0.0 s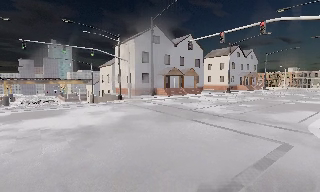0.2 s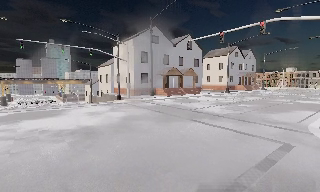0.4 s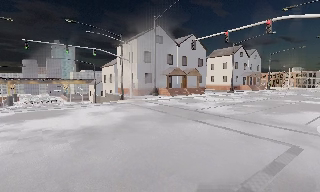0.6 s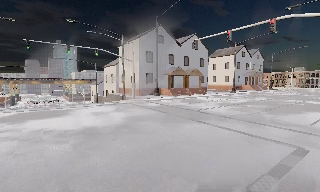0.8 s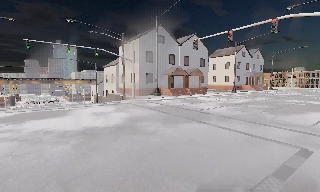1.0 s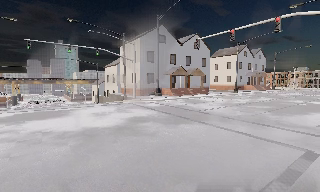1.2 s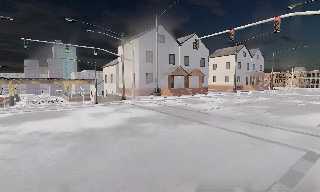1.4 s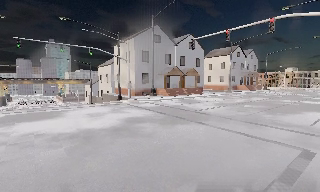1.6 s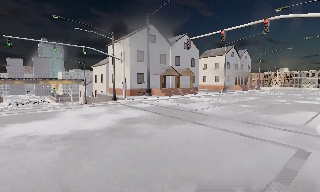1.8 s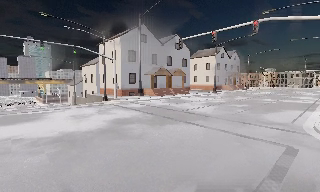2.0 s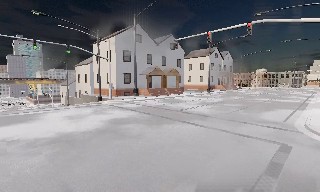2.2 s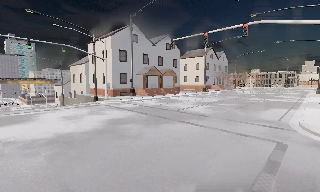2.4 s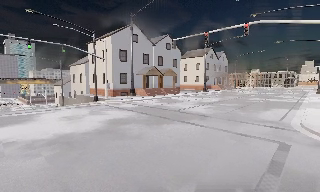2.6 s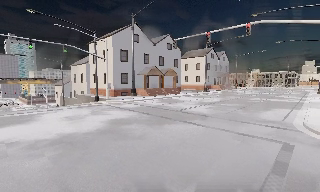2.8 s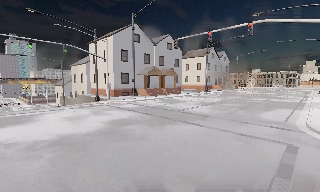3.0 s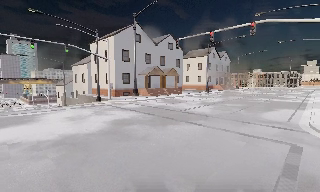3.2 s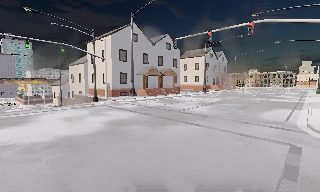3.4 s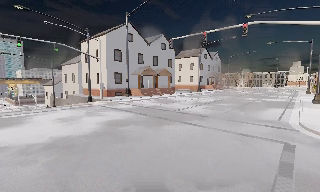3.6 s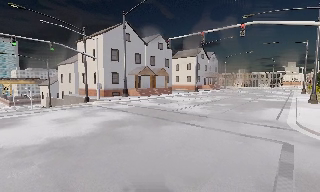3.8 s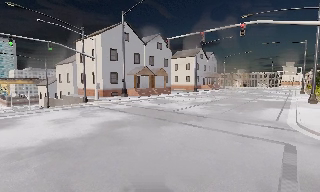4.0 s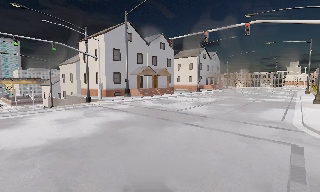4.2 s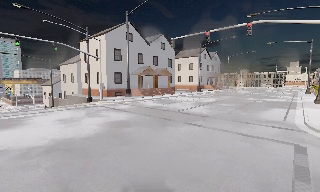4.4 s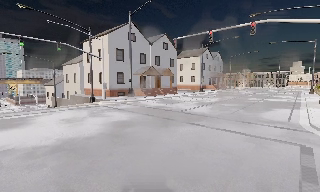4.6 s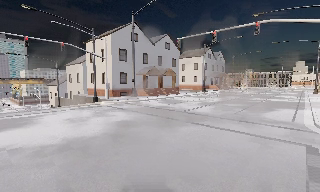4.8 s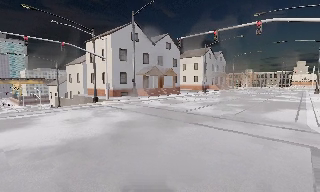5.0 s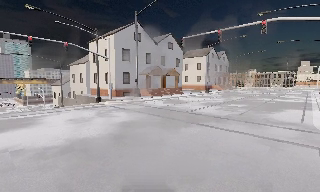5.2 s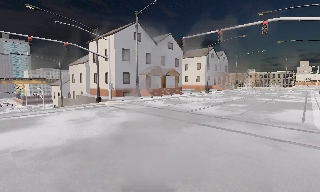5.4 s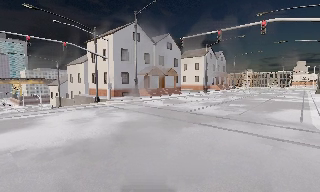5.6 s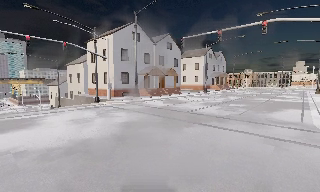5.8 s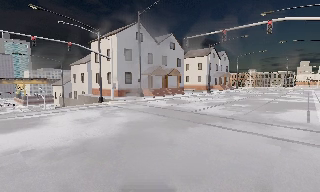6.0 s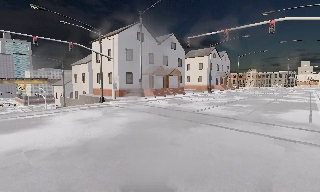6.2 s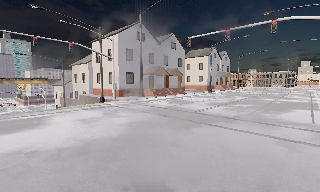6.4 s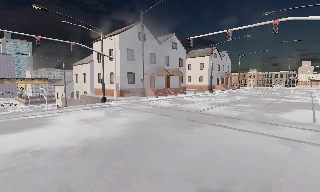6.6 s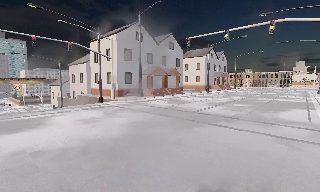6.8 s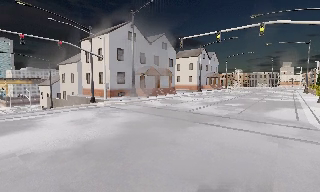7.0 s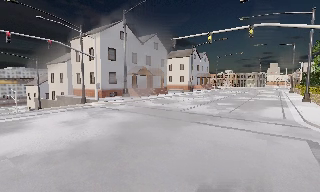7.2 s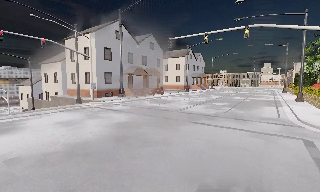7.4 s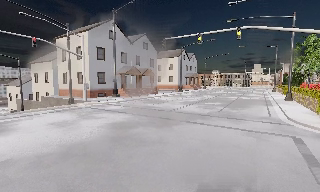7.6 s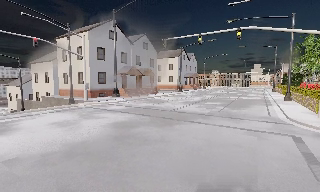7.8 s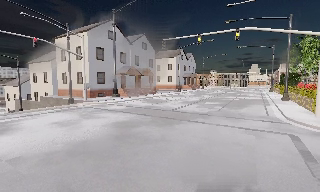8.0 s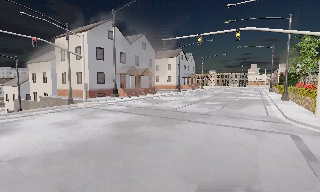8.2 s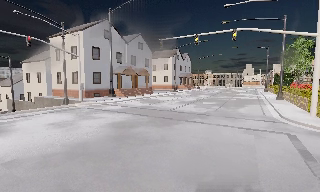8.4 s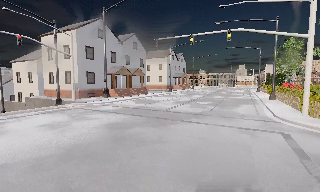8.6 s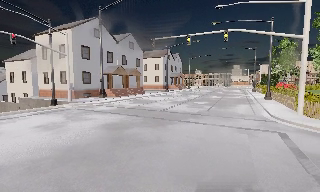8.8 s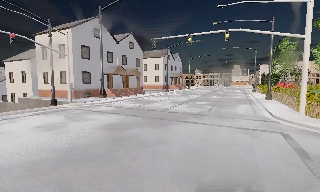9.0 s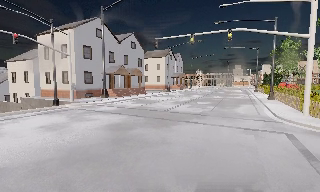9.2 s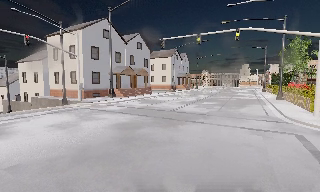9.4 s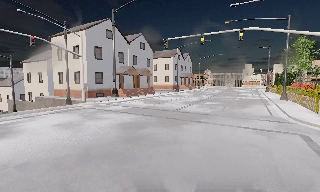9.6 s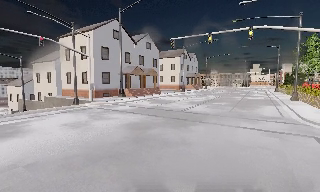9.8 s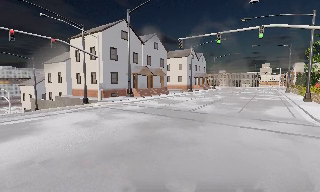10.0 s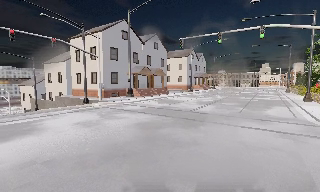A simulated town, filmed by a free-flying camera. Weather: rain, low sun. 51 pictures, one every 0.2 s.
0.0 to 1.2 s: The camera travels forward, about 0.5 m, so what stands in front looms larger.
1.2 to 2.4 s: The scene slides to the left, as the camera pans about 10 degrees to its right. It travels to its left, about 0.5 m.
2.4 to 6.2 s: The camera travels to its left and forward, about 2 m, so close, fixed things drift to the right.
6.2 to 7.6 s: The camera pans to its right, which is clockwise from overhead, by about 10 degrees. It travels to its left, about 1 m.
7.6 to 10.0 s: The camera travels to its left, about 1 m, so close, fixed things drift to the right.
The film runs backward here.
